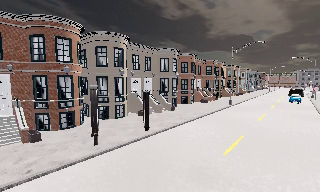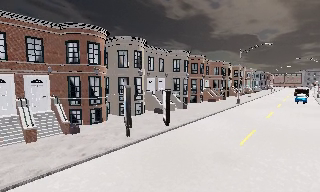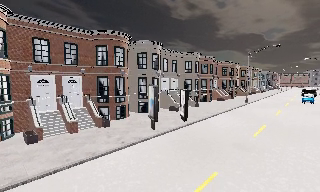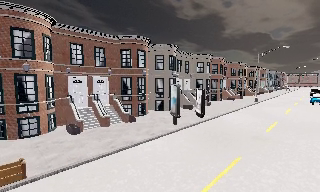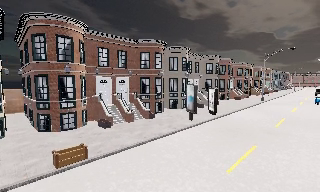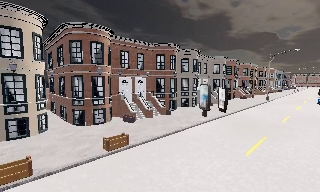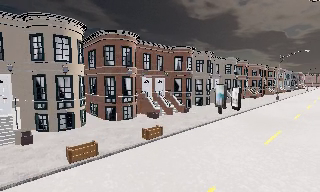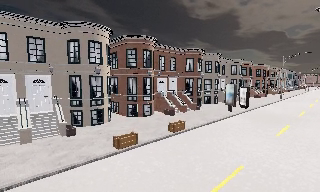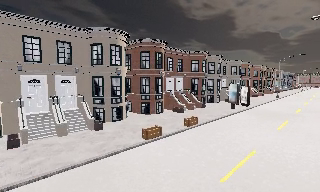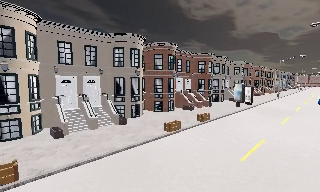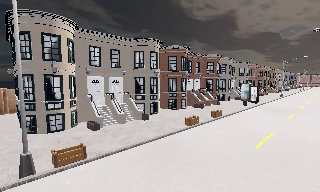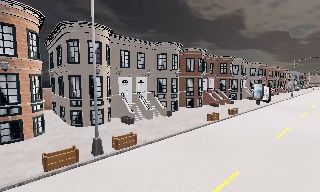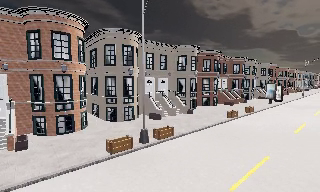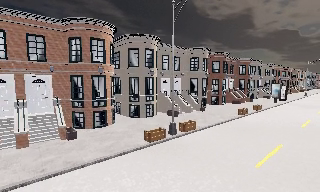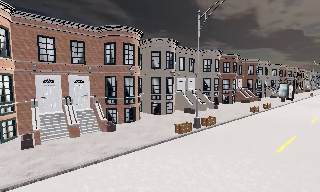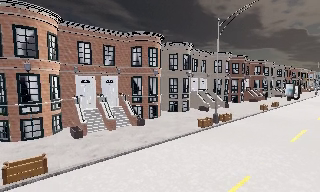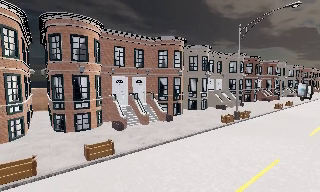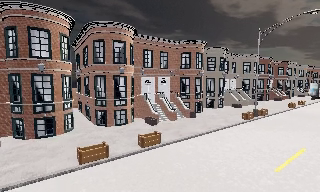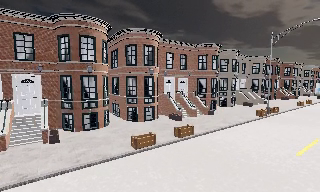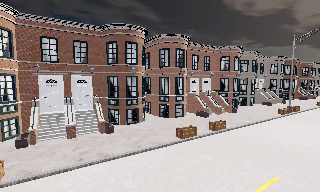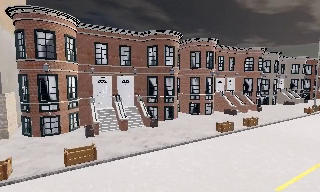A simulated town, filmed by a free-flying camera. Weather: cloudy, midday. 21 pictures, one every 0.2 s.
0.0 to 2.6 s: The camera travels to its left and backward, about 25 m, so close, fixed things drift to the right.
2.6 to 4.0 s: The camera swings to its left by about 10 degrees, and the scene slides to the right. It travels to its left and backward, about 15 m, so close, fixed things drift to the right.
The film runs backward here.
